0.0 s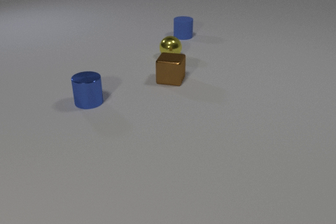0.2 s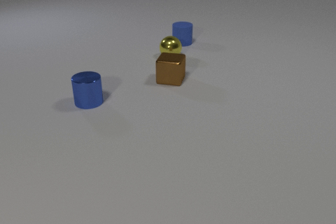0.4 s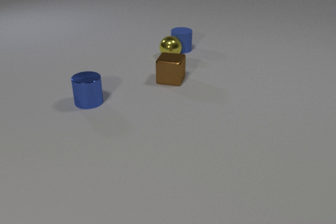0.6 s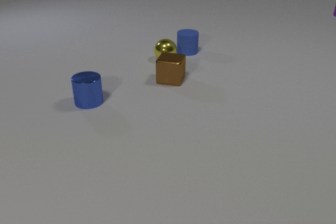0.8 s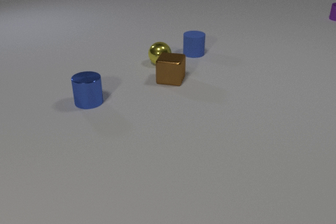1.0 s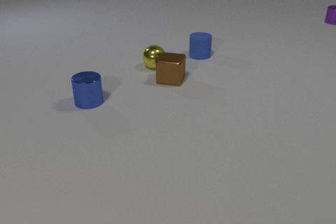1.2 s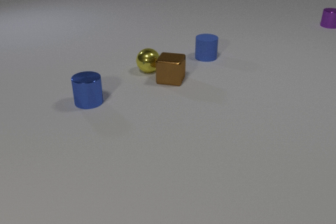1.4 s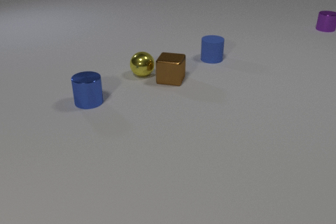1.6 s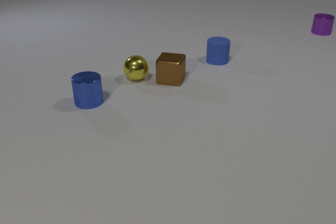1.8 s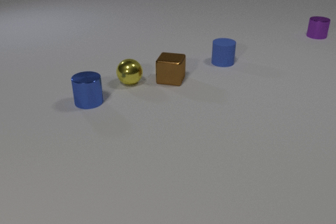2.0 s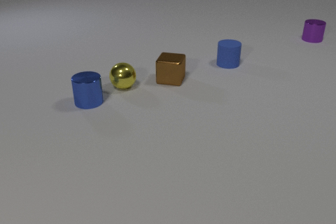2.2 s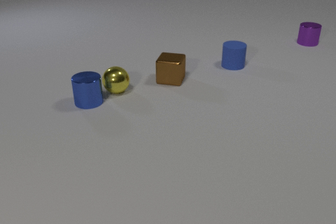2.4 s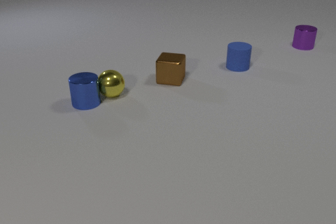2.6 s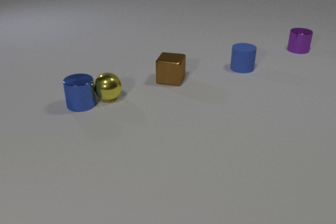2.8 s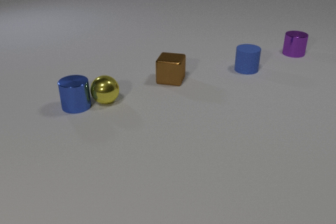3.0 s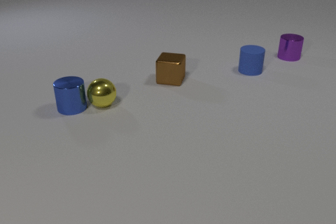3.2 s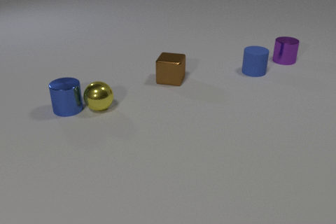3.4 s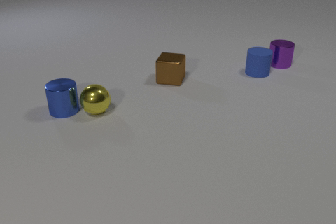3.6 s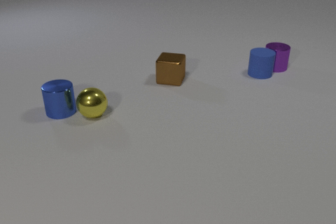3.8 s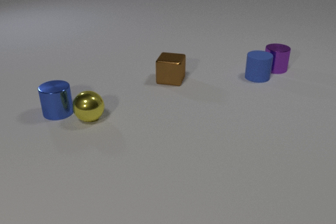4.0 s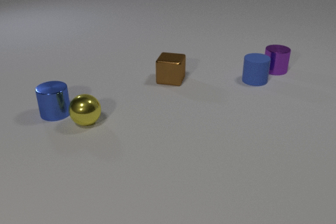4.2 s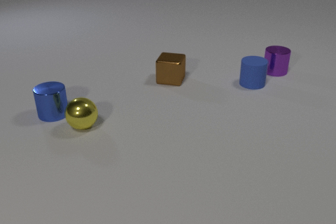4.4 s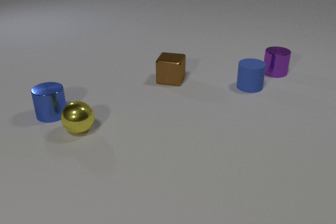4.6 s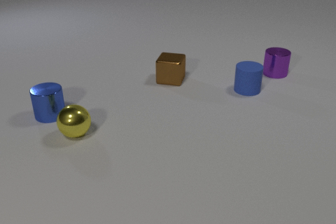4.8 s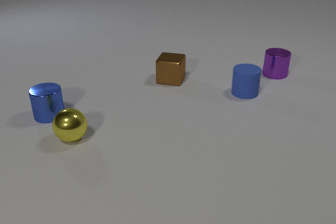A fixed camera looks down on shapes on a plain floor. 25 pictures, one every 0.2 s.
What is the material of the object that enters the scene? metal.
How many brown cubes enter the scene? 0.
What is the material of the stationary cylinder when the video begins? metal.
0.0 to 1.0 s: The blue rubber cylinder slides toward the camera. The yellow metal sphere rolls toward the camera and to the left. The purple metal cylinder comes in at the right edge, slides toward the camera. The blue rubber cylinder and the yellow metal sphere collide.
1.0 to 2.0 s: The blue rubber cylinder slides to the right and toward the camera. The yellow metal sphere rolls toward the camera and to the left. The purple metal cylinder slides toward the camera.
2.0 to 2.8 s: The blue rubber cylinder slides to the right and toward the camera. The yellow metal sphere rolls toward the camera and to the left. The purple metal cylinder slides toward the camera. The blue metal cylinder slides to the left and toward the camera. The yellow metal sphere and the blue metal cylinder collide.
2.8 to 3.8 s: The blue rubber cylinder slides toward the camera and to the right. The yellow metal sphere rolls toward the camera and to the left. The purple metal cylinder slides toward the camera. The blue metal cylinder slides to the left and toward the camera. The blue rubber cylinder and the purple metal cylinder collide.
3.8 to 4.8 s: The blue rubber cylinder slides toward the camera. The yellow metal sphere rolls toward the camera and to the left. The purple metal cylinder slides toward the camera. The blue metal cylinder slides to the left.
